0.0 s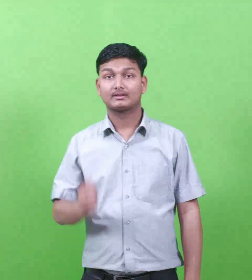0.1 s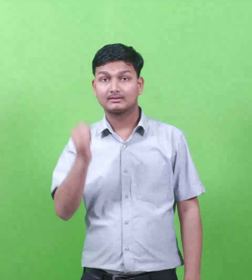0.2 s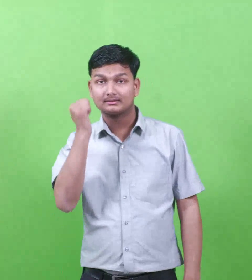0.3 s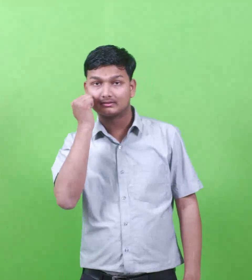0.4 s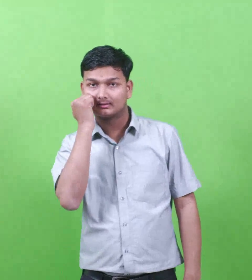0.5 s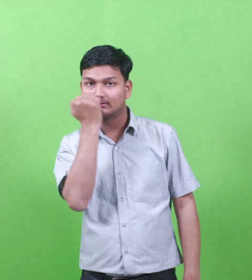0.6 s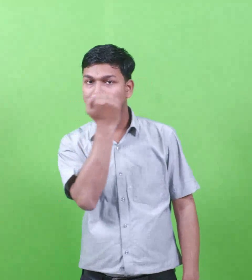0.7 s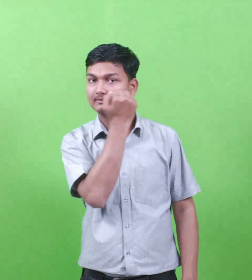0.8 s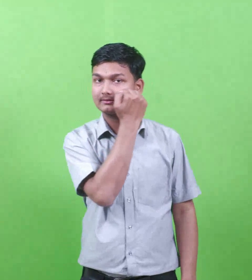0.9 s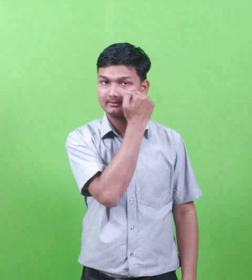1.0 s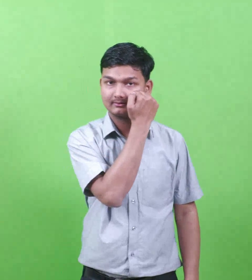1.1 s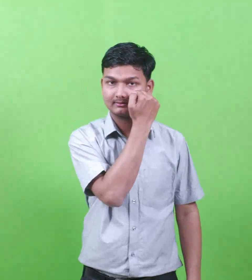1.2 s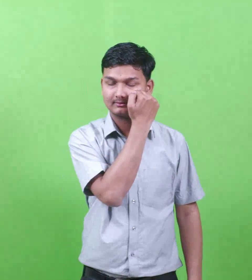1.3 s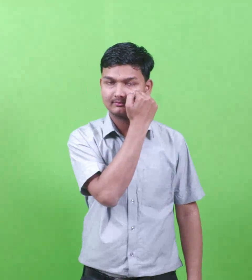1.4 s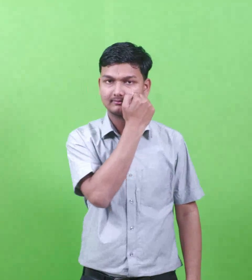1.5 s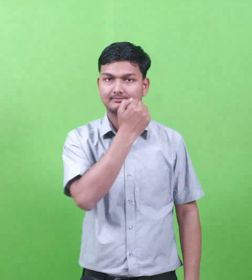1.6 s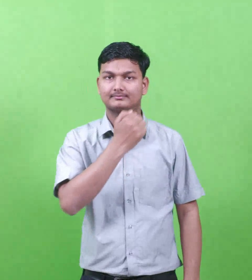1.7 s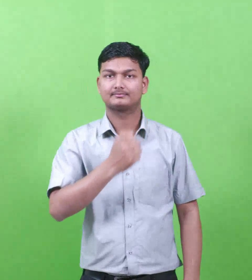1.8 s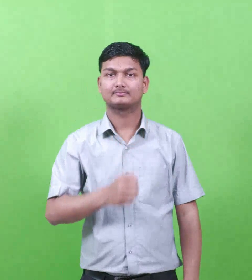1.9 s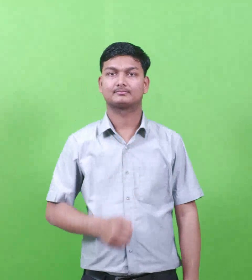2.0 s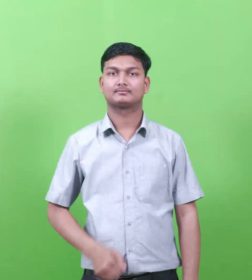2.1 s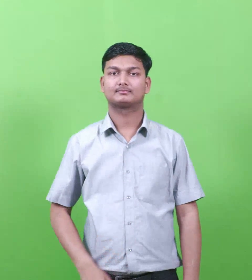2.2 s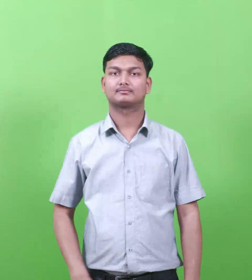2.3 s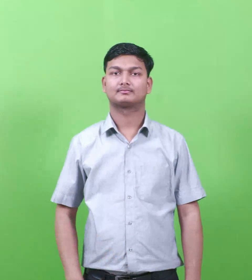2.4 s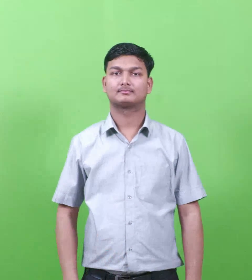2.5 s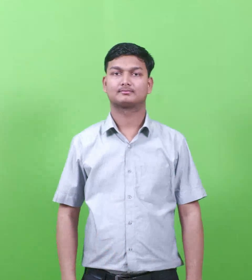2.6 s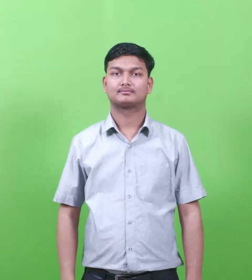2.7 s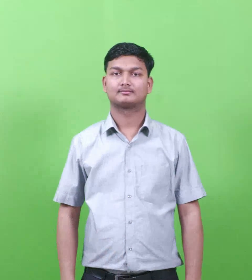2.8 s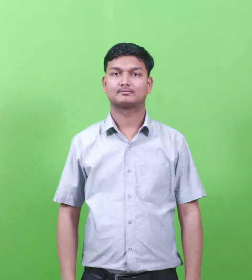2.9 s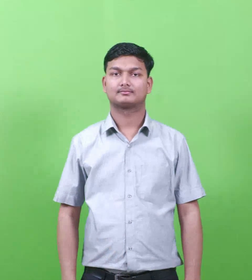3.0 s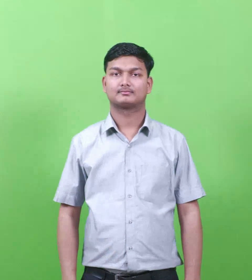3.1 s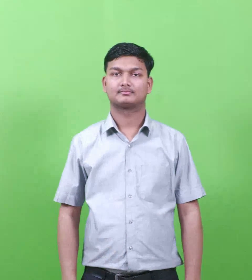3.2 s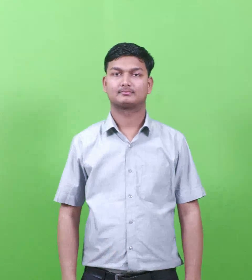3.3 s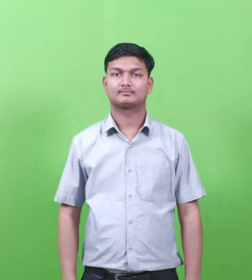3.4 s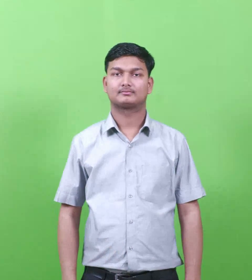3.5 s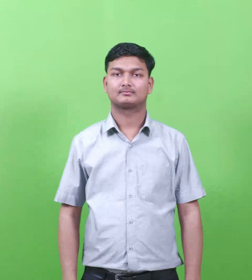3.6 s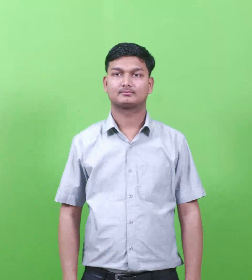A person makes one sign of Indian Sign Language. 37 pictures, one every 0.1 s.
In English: simeon
